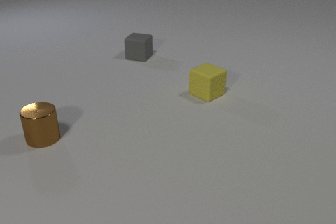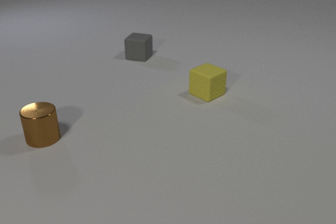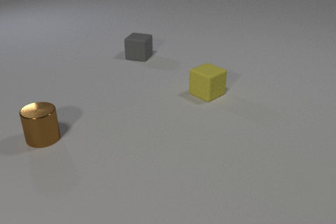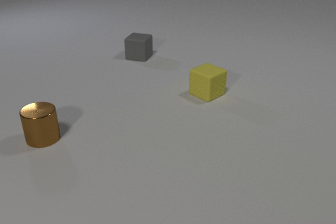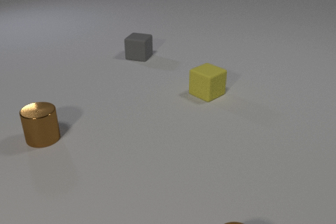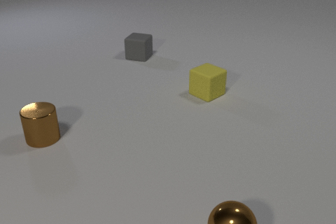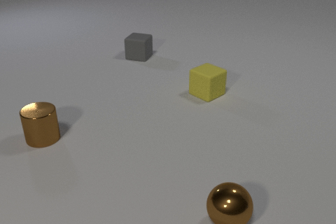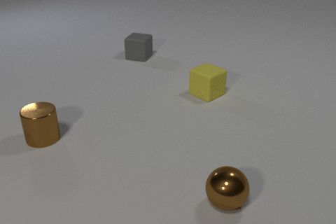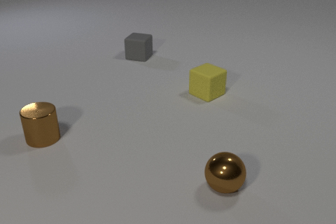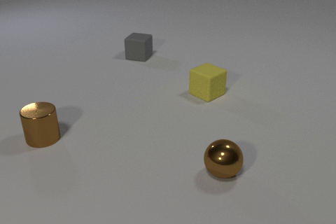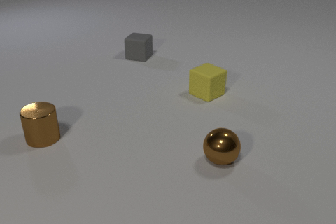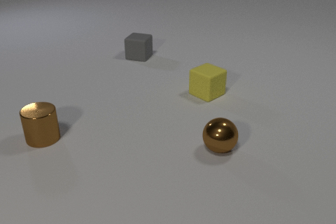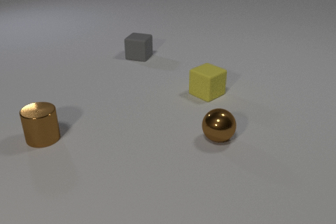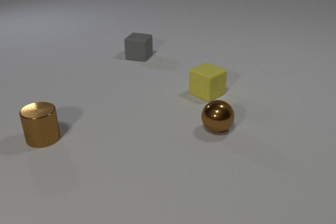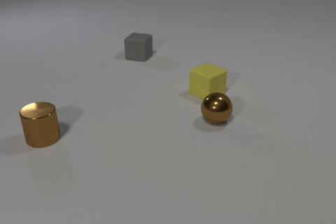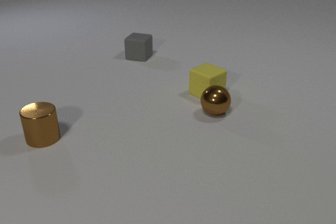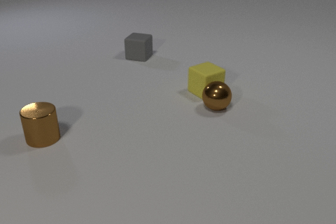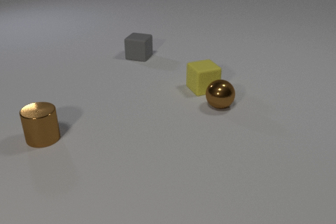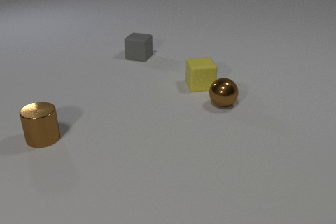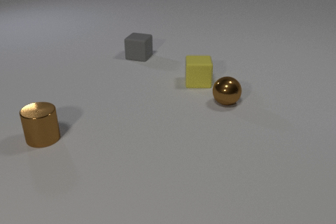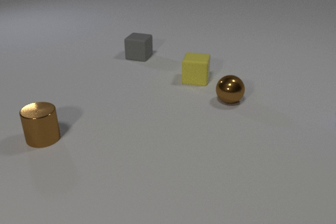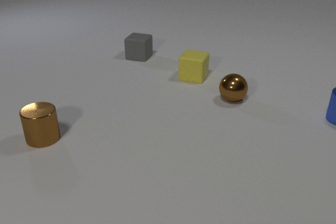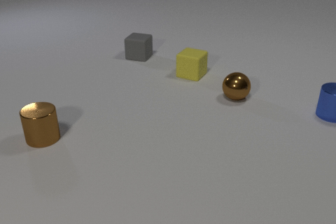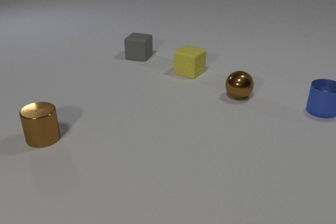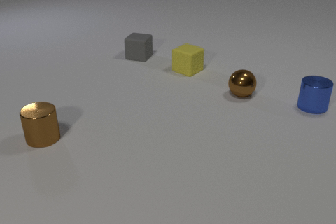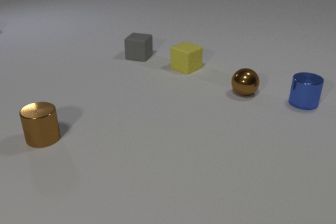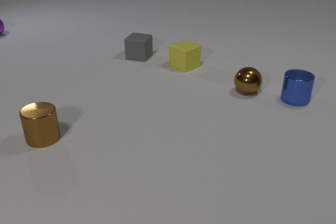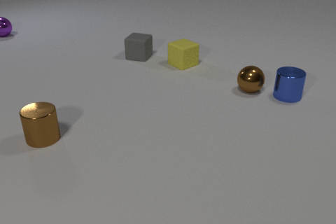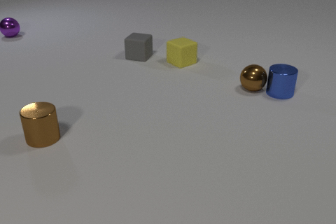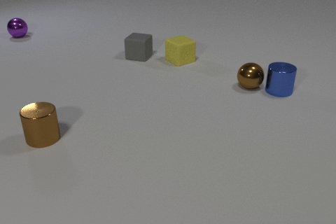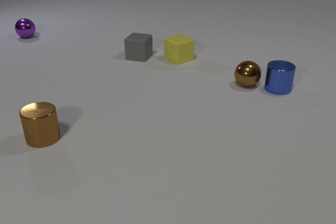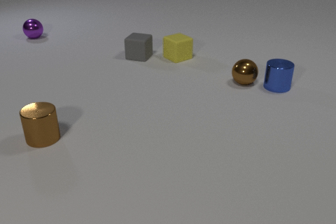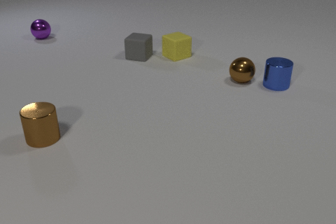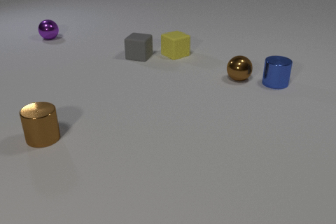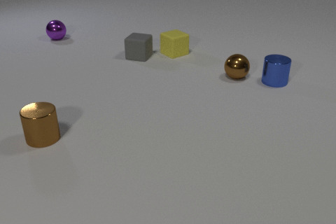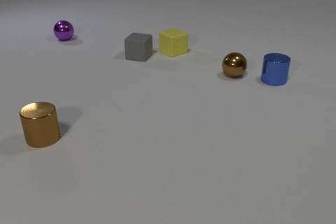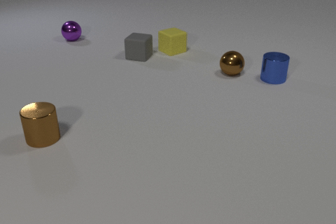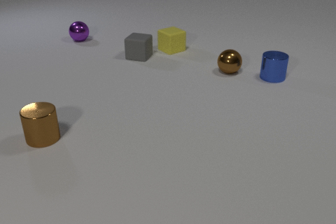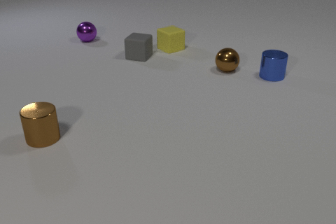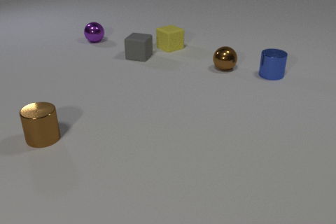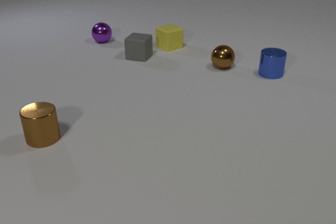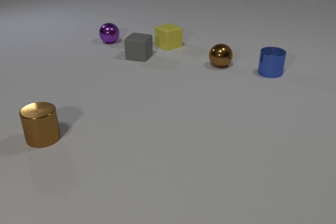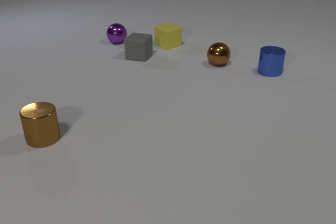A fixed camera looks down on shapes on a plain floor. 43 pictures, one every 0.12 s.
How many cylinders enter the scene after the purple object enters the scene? 0.
What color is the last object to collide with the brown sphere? blue.
How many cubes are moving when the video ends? 1.
0.00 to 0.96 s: The brown metal sphere comes in at the bottom edge, rolls away from the camera.
0.96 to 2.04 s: The brown metal sphere rolls away from the camera. The yellow rubber cube slides away from the camera, spins so that its near face slides to the left, clockwise seen from above. The brown metal sphere and the yellow rubber cube collide.
2.04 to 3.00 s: The brown metal sphere rolls away from the camera and to the right. The yellow rubber cube slides away from the camera, spins clockwise seen from above by about 60 degrees, its near face sliding to the left. The blue metal cylinder comes in at the right edge, slides to the left and away from the camera.
3.00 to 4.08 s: The brown metal sphere rolls away from the camera. The yellow rubber cube slides away from the camera. The blue metal cylinder slides away from the camera and to the left. The purple metal sphere comes in at the left edge, rolls to the right and toward the camera. The brown metal sphere and the blue metal cylinder collide.
4.08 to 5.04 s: The brown metal sphere rolls away from the camera and to the left. The yellow rubber cube slides away from the camera. The blue metal cylinder slides away from the camera. The purple metal sphere rolls to the right.
